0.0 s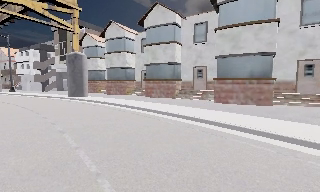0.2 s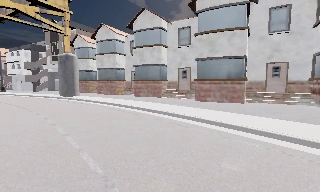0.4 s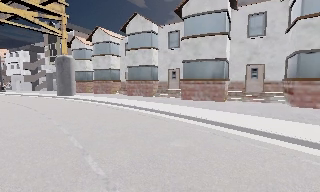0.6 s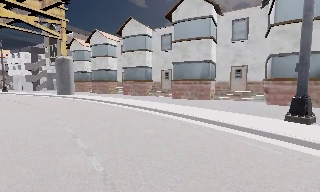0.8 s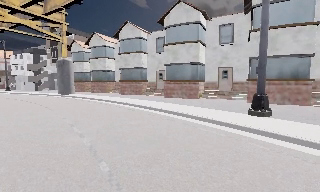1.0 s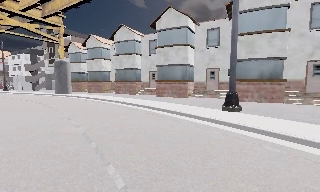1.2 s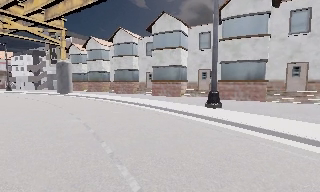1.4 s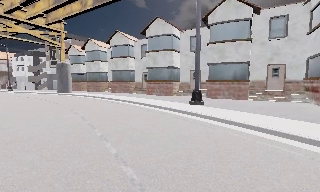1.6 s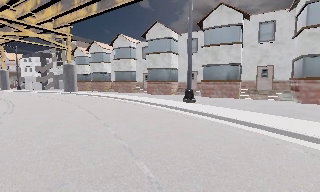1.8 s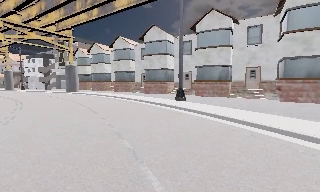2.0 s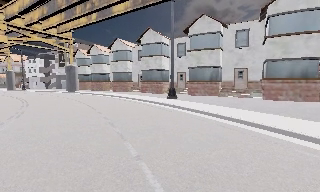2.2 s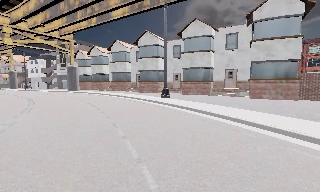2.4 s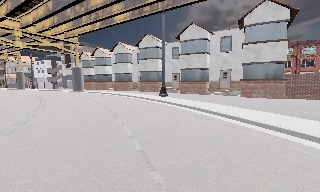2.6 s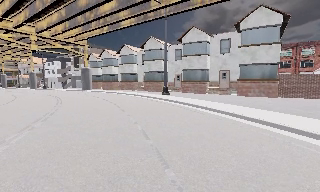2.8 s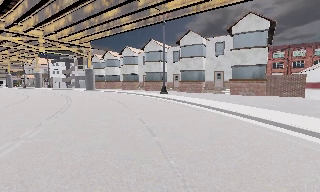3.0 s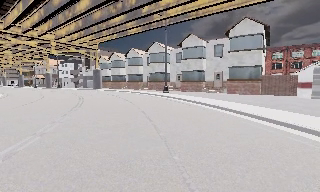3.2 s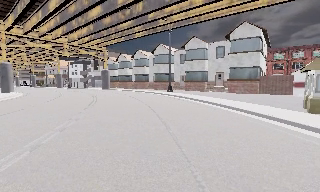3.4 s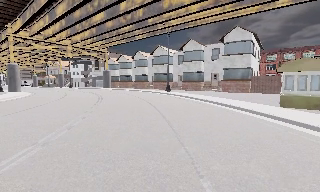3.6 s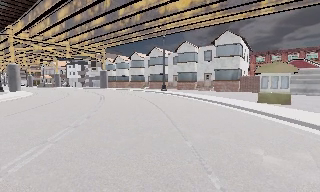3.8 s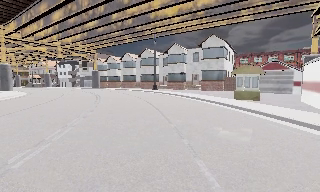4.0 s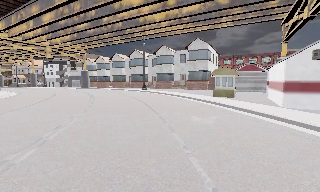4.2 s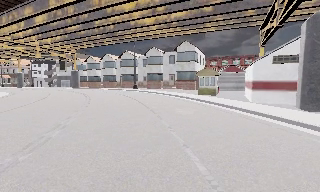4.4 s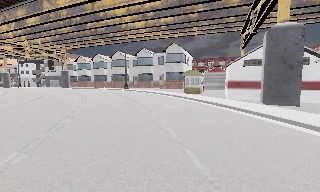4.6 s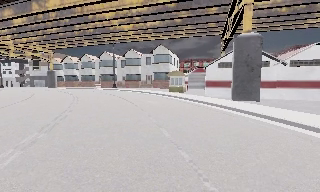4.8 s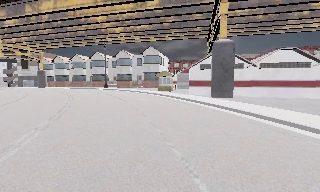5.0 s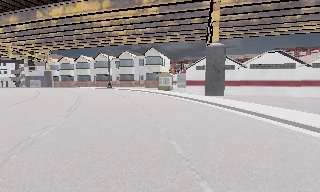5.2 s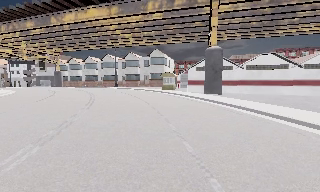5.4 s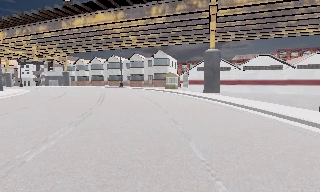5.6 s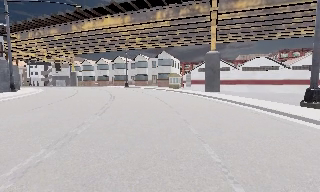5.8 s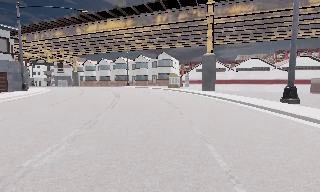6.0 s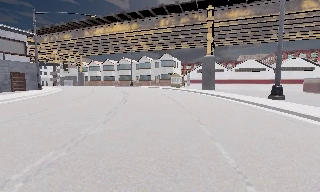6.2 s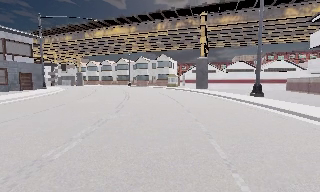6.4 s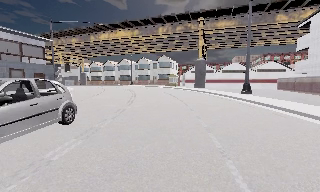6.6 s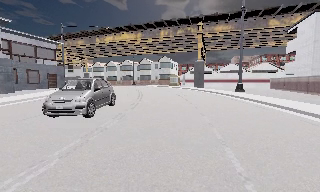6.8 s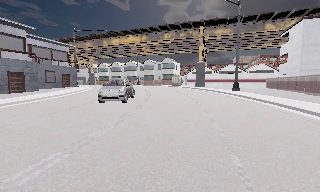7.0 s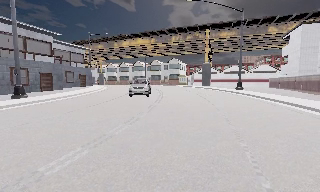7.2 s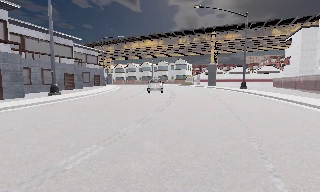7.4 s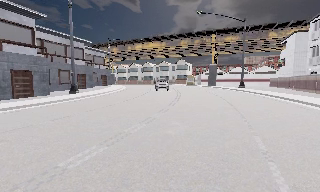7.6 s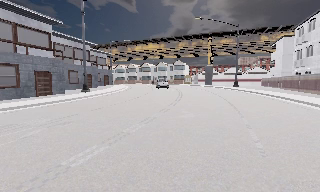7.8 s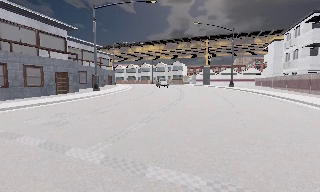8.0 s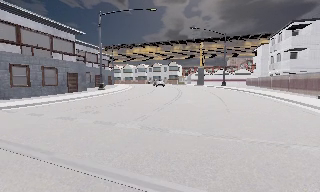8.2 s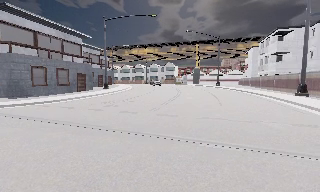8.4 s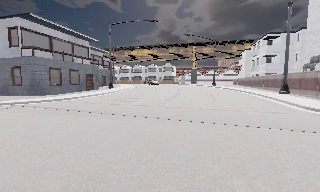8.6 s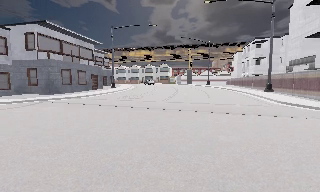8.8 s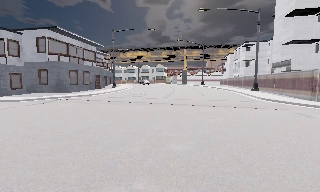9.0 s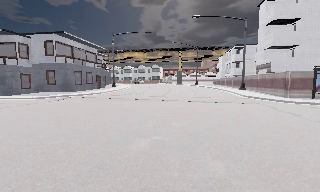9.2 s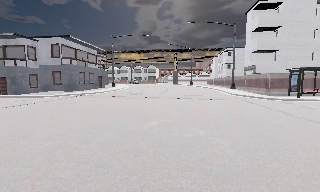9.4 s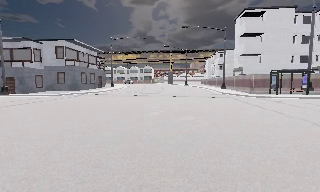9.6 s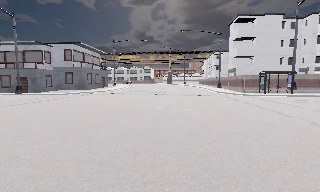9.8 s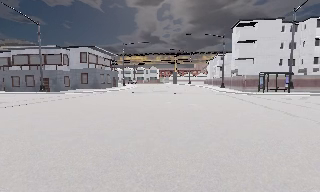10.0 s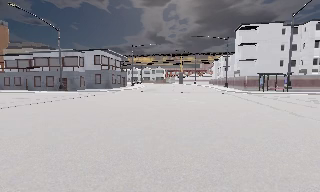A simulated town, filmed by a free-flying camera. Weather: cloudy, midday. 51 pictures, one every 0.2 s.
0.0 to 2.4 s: The camera travels backward and to its right, about 16 m, so what stands in front gets smaller.
2.4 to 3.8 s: The camera travels backward, about 11 m, so what stands in front gets smaller.
3.8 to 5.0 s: The camera swings to its right by about 15 degrees, and the scene slides to the left. It travels backward, about 9 m, so what stands in front gets smaller.
5.0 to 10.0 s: The camera travels backward, about 50 m, so what stands in front gets smaller.
The film runs backward here.
